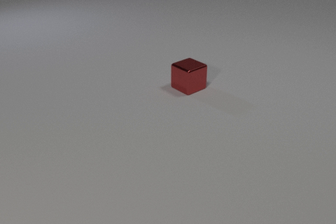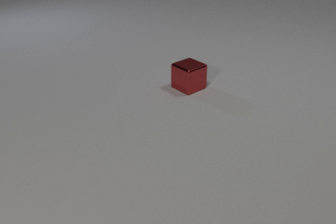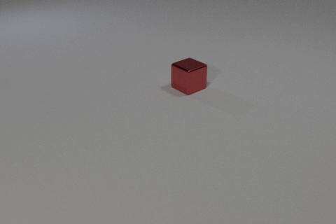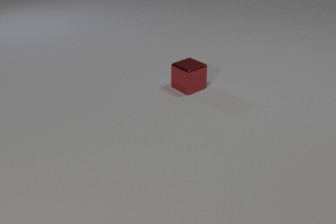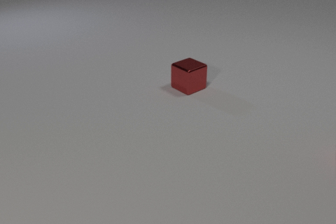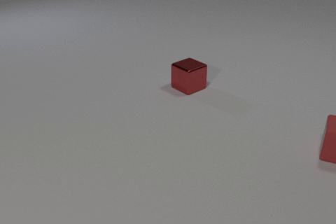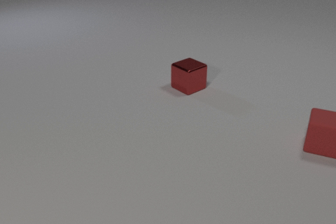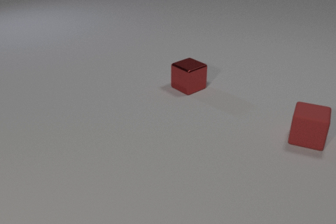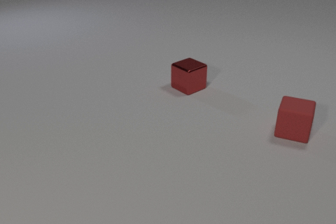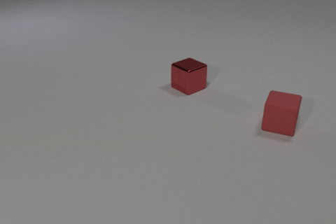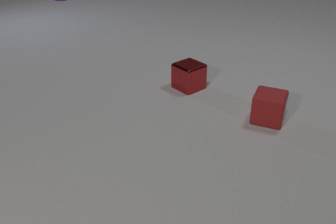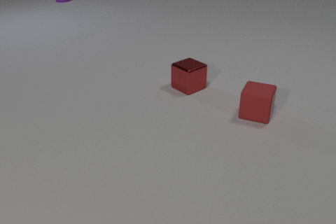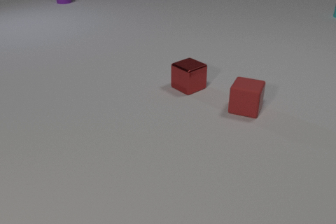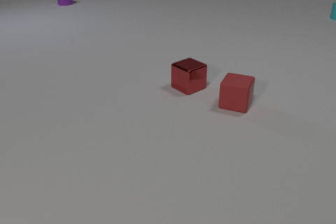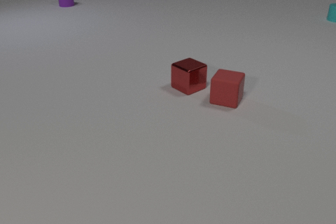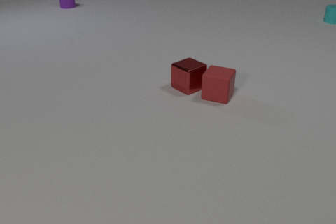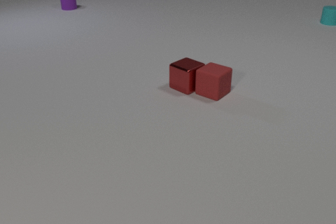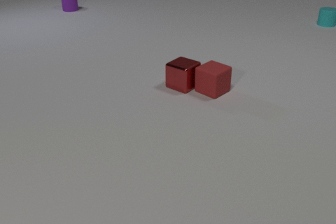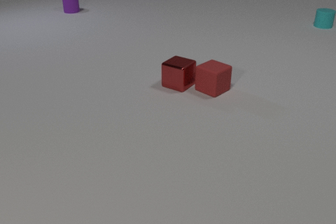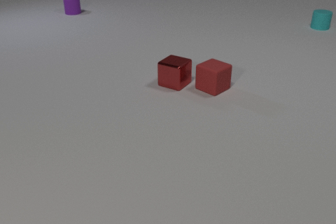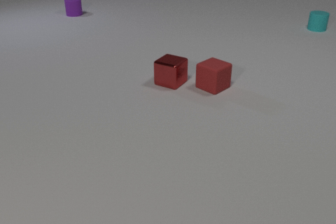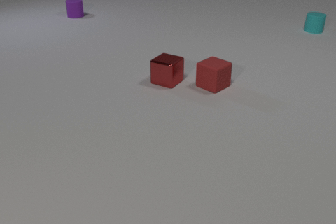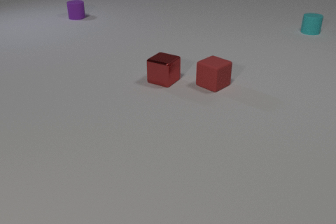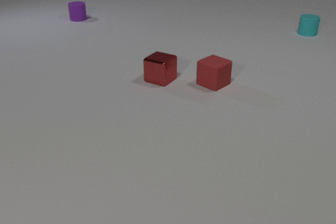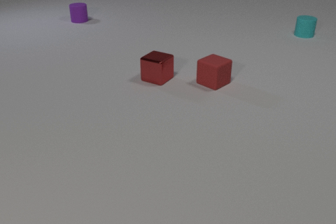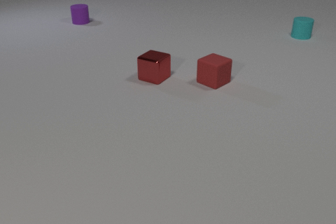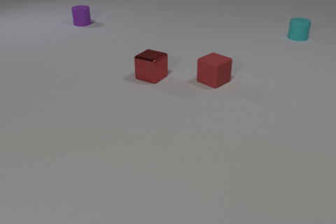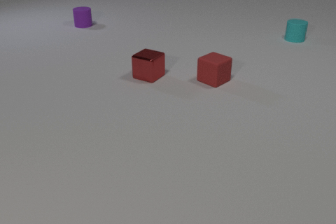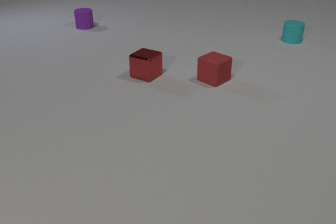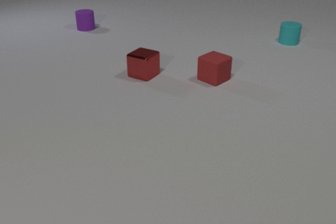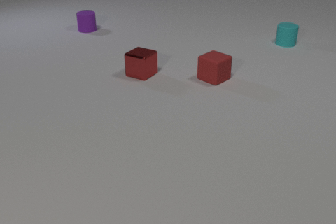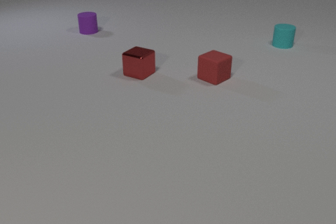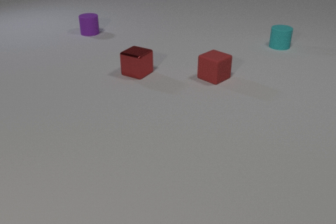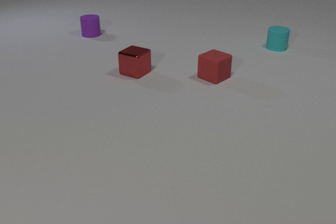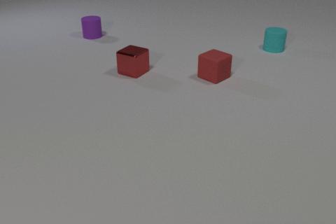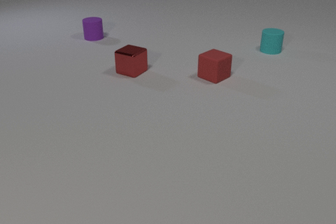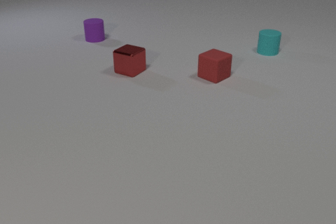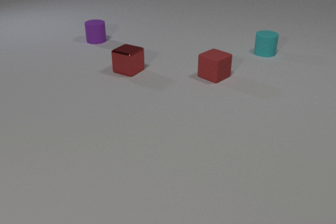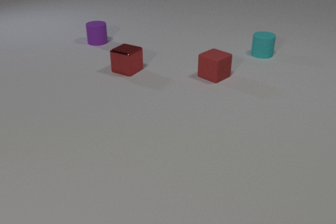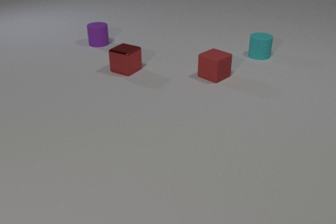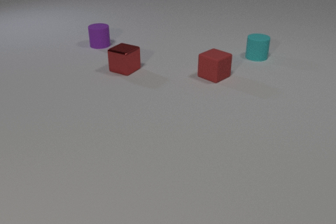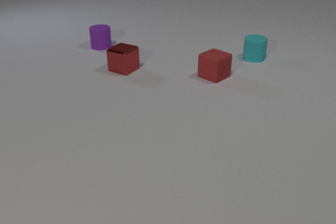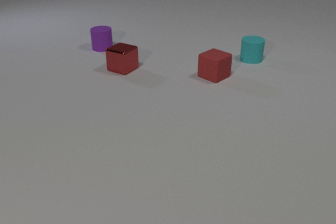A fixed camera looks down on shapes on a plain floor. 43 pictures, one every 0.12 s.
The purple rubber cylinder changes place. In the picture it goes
toward the camera.
The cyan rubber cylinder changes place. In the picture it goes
toward the camera.
0.00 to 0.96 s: The red rubber cube comes in at the right edge, slides to the left and away from the camera.
0.96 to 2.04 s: The red rubber cube slides to the left and away from the camera, spins clockwise seen from above by about 15 degrees, its near face sliding to the left. The red metal cube slides to the left. The purple rubber cylinder comes in at the top edge, slides toward the camera. The cyan rubber cylinder comes in at the right edge, slides toward the camera and to the left. The red rubber cube and the red metal cube collide.
2.04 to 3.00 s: The red rubber cube slides away from the camera. The red metal cube slides to the left and away from the camera. The purple rubber cylinder slides toward the camera. The cyan rubber cylinder slides toward the camera and to the left.
3.00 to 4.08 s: The red rubber cube slides away from the camera. The red metal cube slides to the left and away from the camera. The purple rubber cylinder slides toward the camera. The cyan rubber cylinder slides toward the camera and to the left.
4.08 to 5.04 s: The red metal cube slides to the left and away from the camera. The purple rubber cylinder slides toward the camera. The cyan rubber cylinder slides toward the camera and to the left.
What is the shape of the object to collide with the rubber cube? cube.
What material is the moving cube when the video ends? metal.
How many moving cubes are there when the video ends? 1.
